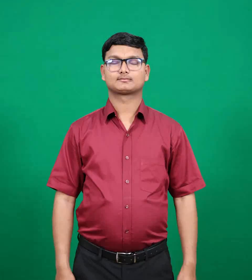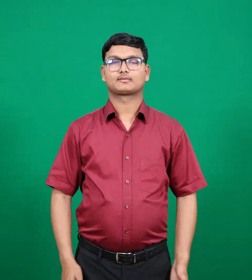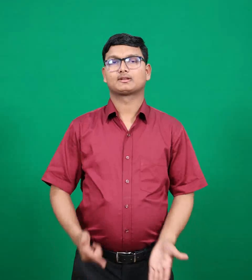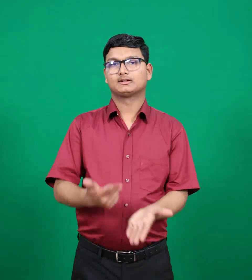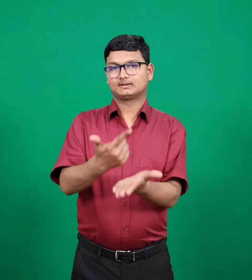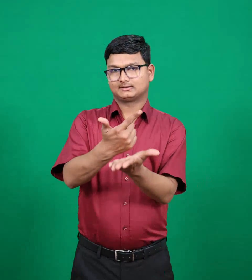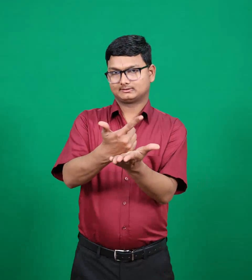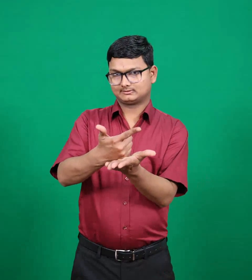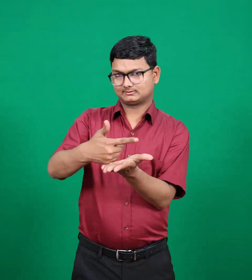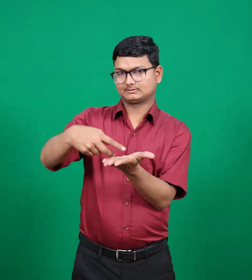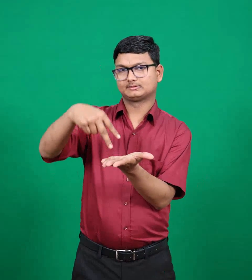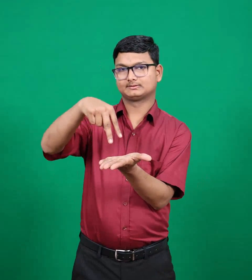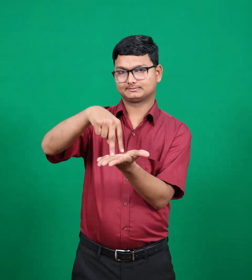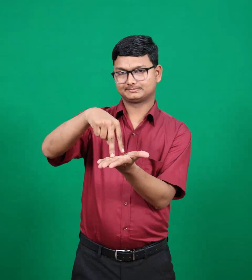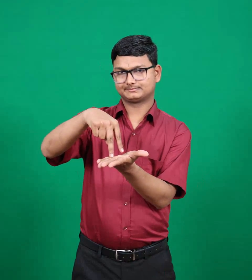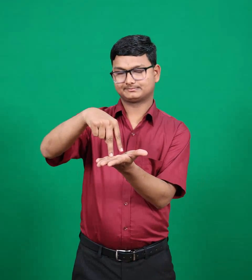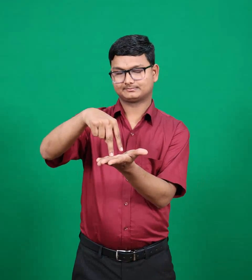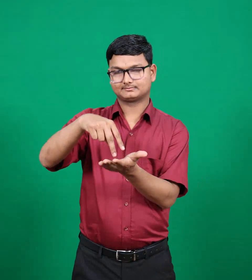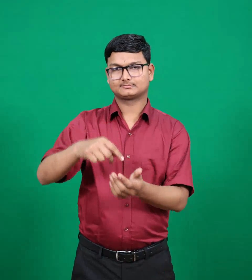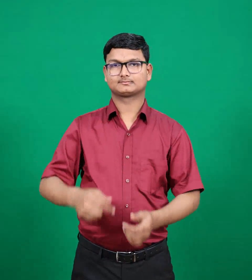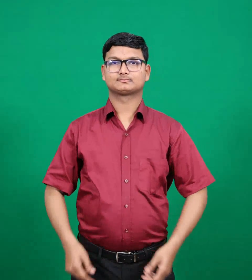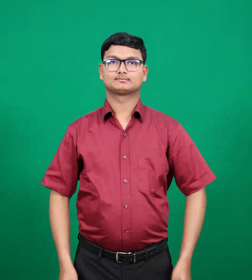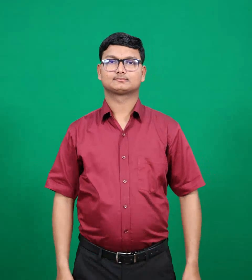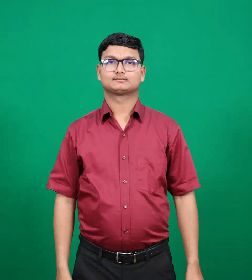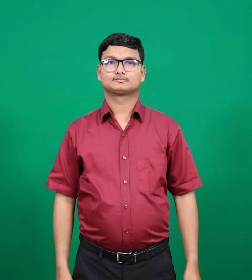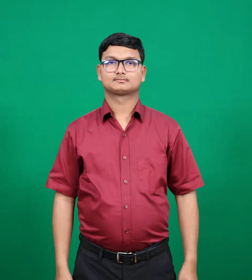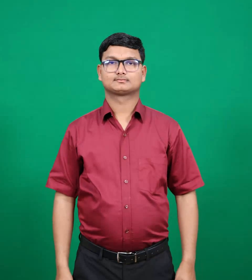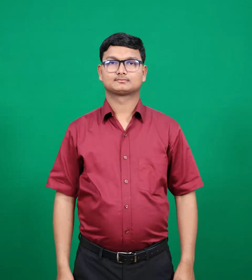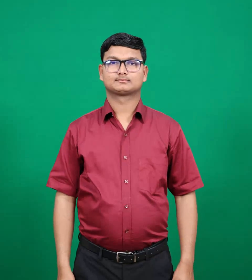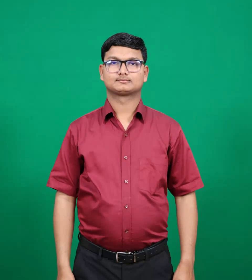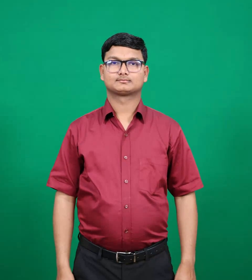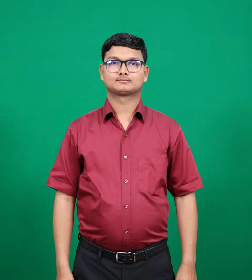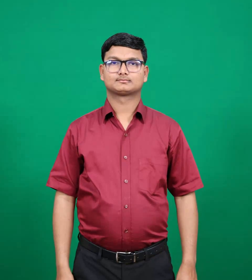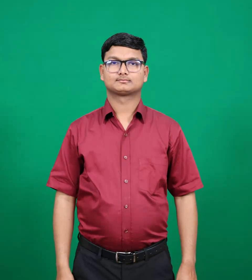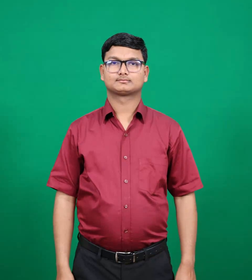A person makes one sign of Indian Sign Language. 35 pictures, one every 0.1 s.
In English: lazarus
